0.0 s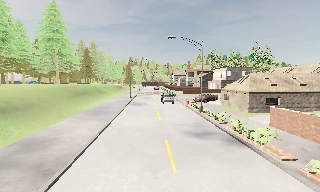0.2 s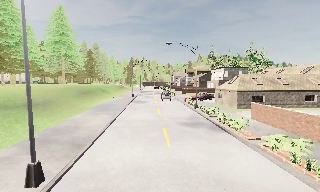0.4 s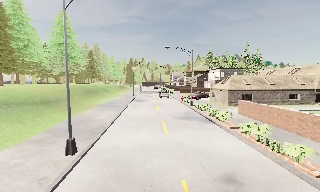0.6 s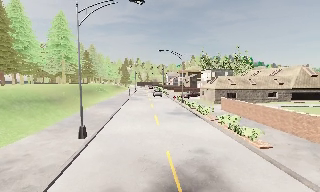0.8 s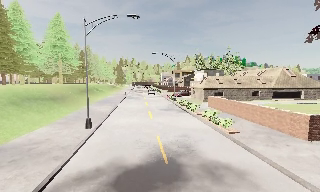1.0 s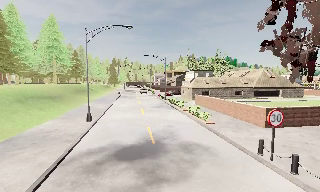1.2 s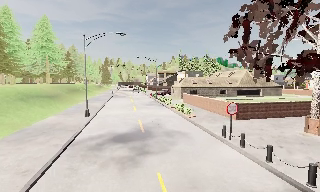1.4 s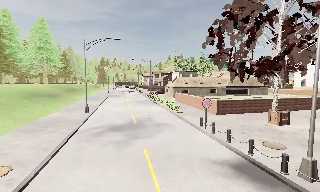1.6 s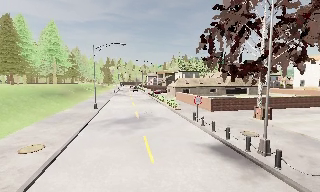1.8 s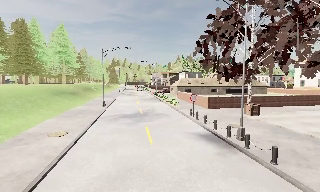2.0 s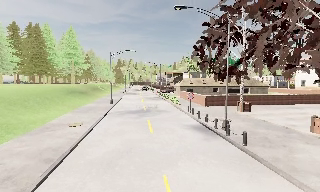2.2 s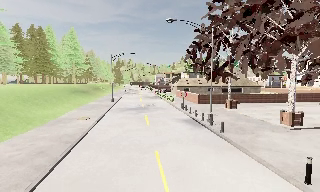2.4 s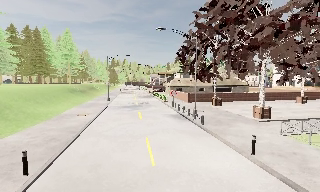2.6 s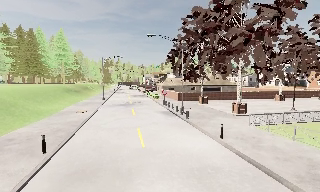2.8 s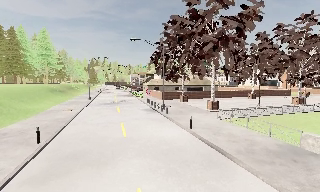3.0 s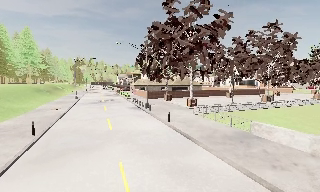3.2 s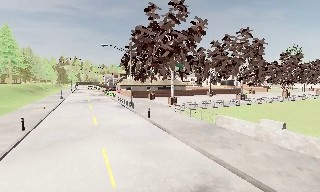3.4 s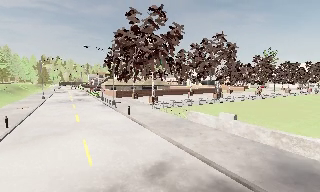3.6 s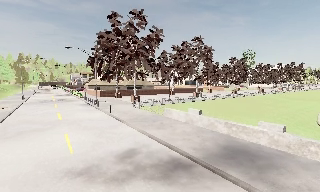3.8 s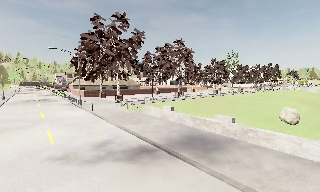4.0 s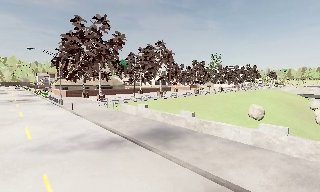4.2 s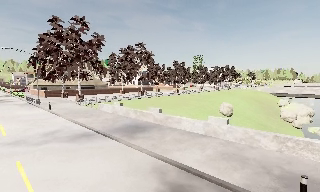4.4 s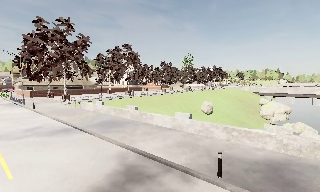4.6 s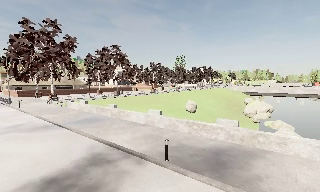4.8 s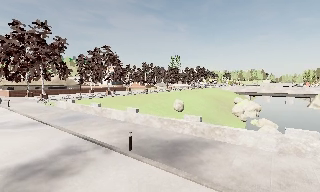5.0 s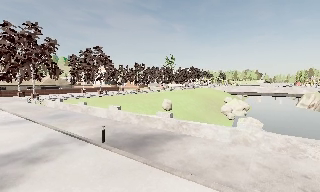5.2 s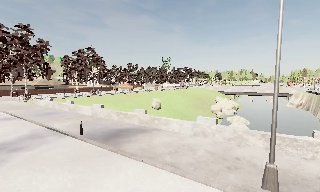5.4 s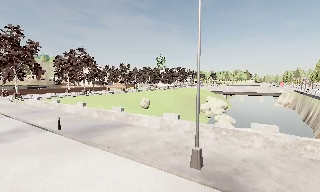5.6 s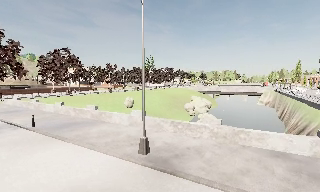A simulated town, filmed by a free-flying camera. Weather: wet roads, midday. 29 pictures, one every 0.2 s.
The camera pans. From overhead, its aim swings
clockwise.
The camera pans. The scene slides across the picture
to the left.
0.0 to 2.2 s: The camera travels backward, about 25 m, so what stands in front gets smaller.
2.2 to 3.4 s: The scene slides to the left, as the camera pans about 20 degrees to its right. It travels backward, about 11 m, so what stands in front gets smaller.
3.4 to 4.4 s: The camera swings to its right by about 20 degrees, and the scene slides to the left. It travels backward and to its right, about 9 m, so what stands in front gets smaller.
4.4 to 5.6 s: The camera travels to its right and backward, about 12 m, so close, fixed things drift to the left.
The film runs forward here.
